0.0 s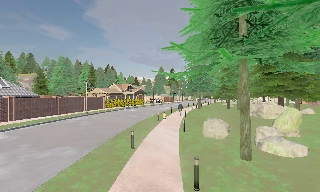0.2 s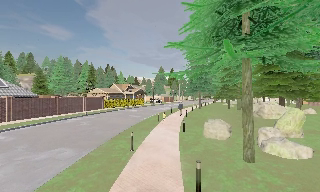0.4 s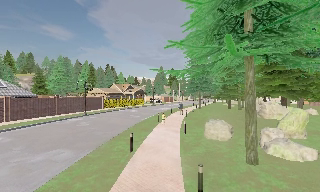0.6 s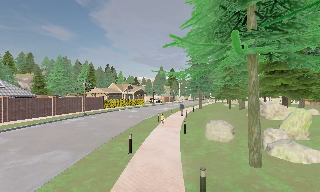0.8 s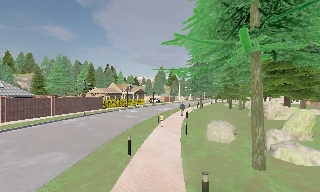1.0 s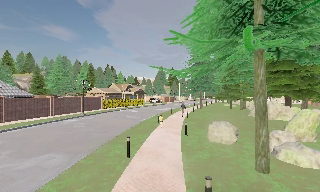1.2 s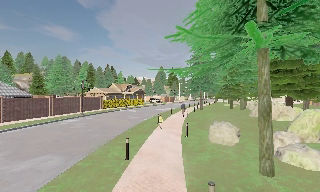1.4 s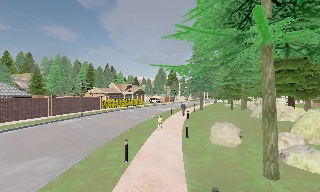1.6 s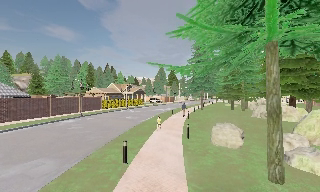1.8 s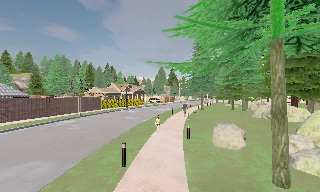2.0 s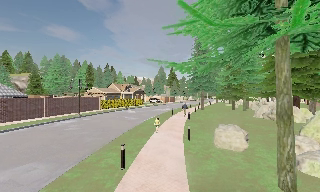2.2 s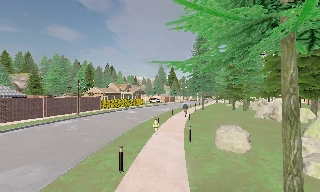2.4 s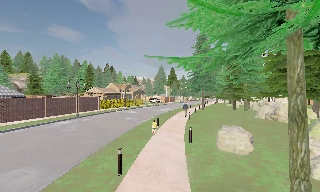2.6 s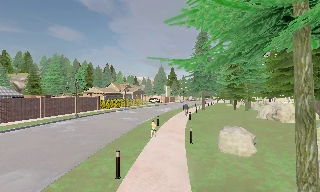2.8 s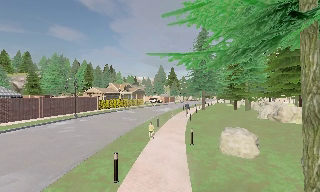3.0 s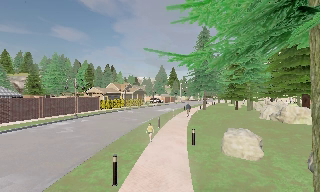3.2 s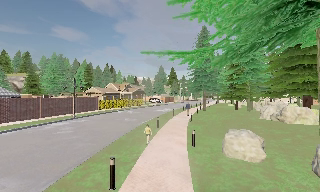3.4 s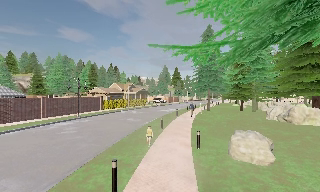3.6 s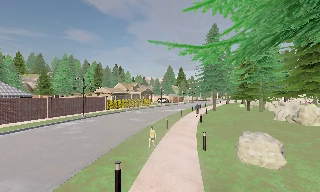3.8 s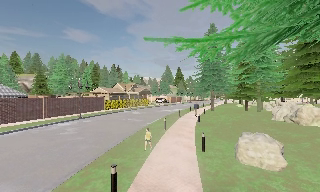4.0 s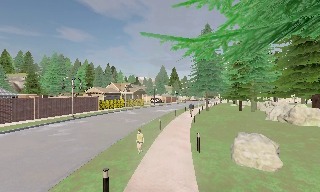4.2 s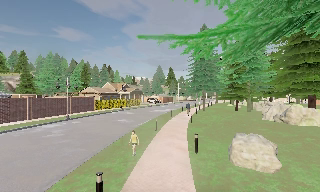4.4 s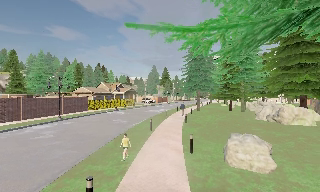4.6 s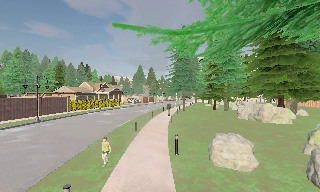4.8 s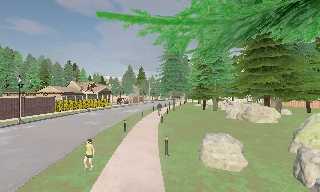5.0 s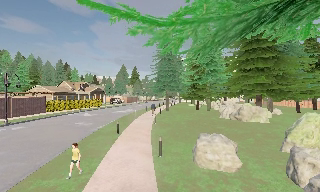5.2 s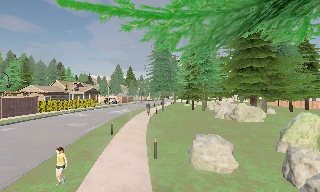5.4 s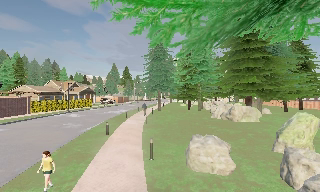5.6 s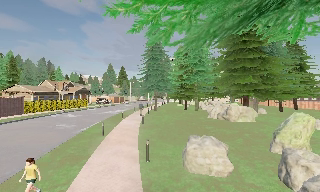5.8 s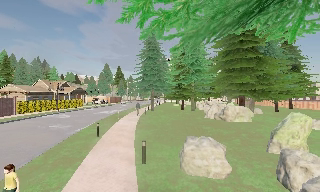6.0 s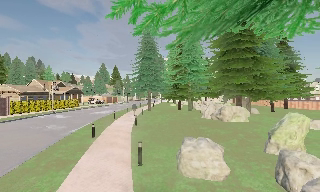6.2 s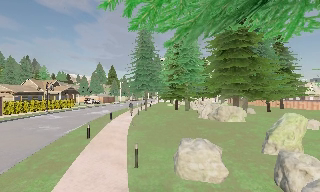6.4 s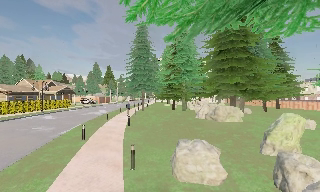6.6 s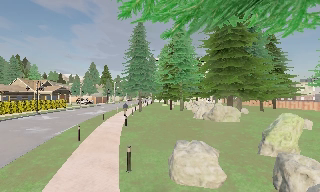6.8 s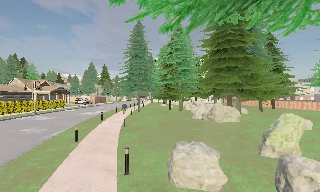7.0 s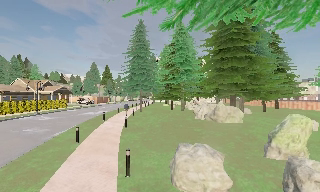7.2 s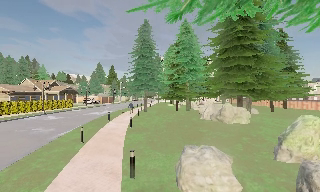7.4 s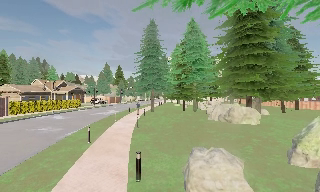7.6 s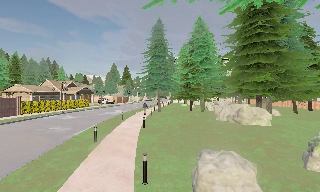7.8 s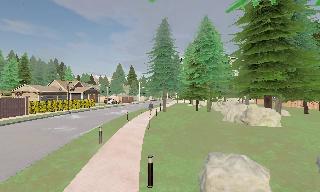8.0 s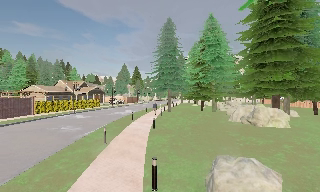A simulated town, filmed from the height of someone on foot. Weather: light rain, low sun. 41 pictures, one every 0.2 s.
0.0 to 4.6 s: The camera travels forward, about 4.5 m, so what stands in front looms larger.
4.6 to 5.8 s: The camera pans to its right, which is clockwise from overhead, by about 10 degrees. It travels forward, about 1 m, so what stands in front looms larger.
5.8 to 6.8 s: The camera travels forward, about 1 m, so what stands in front looms larger.
6.8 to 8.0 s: The scene slides to the right, as the camera pans about 10 degrees to its left. It travels forward, about 1 m, so what stands in front looms larger.
The film runs forward here.
